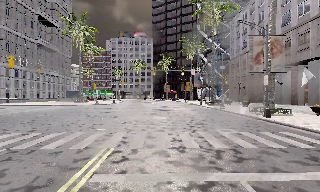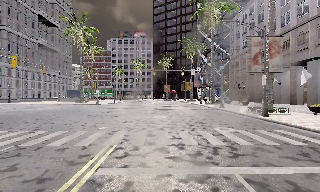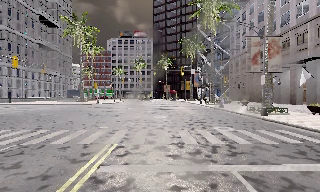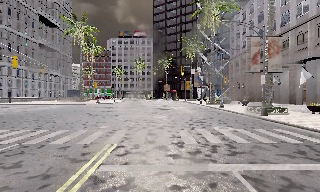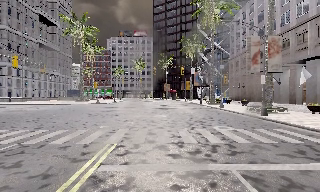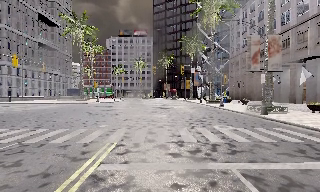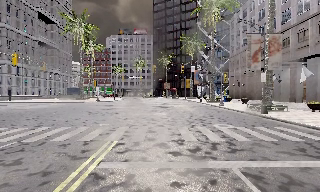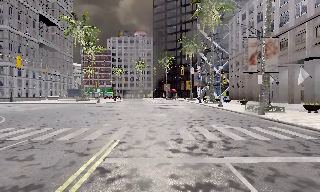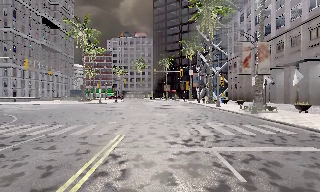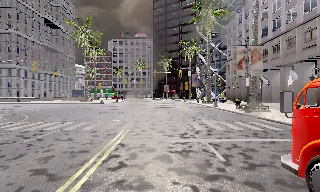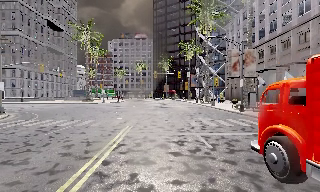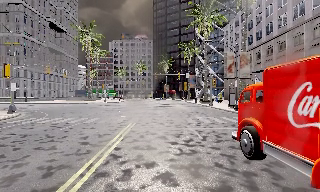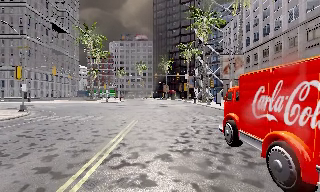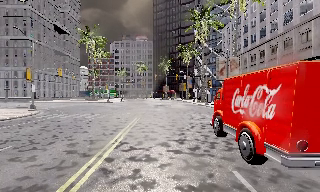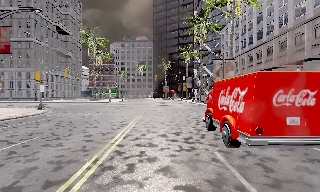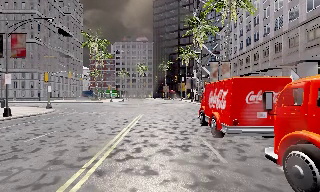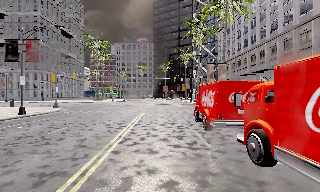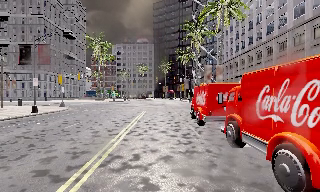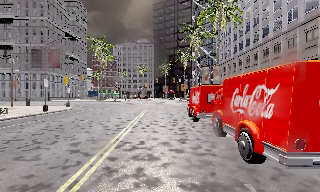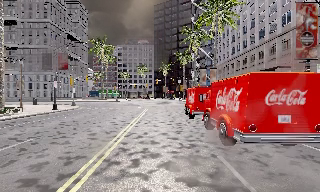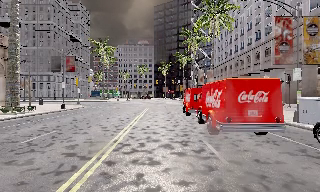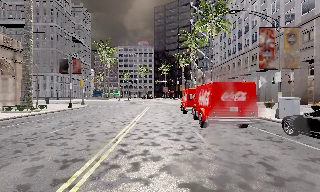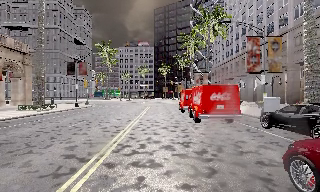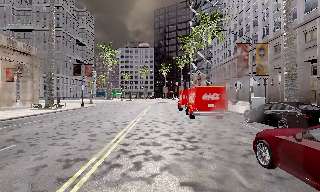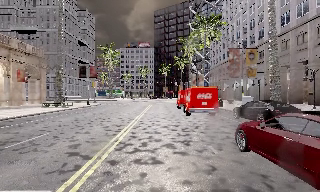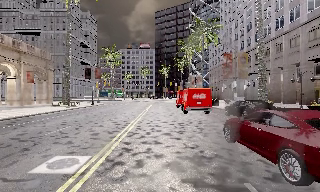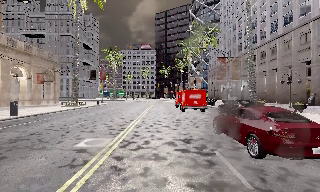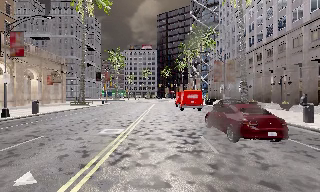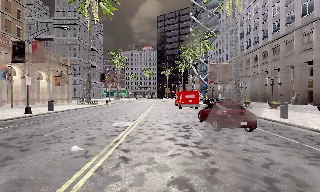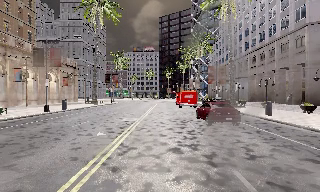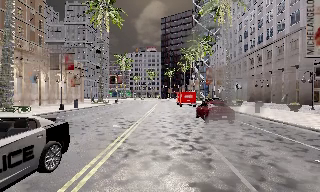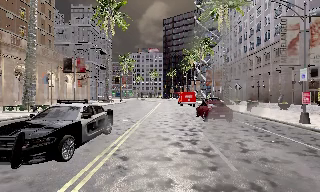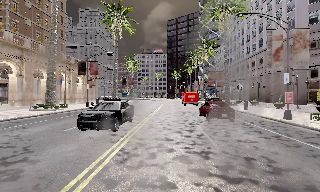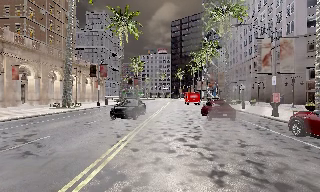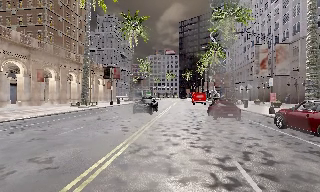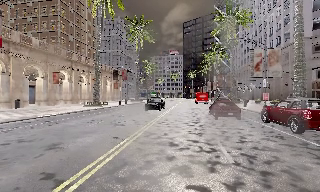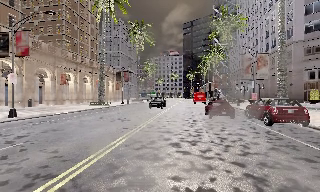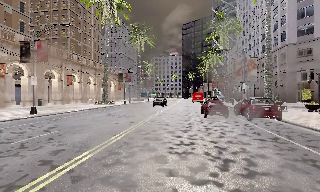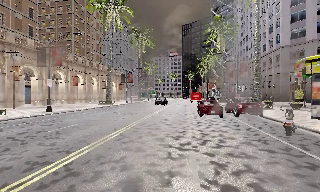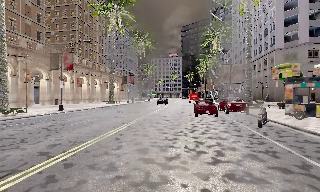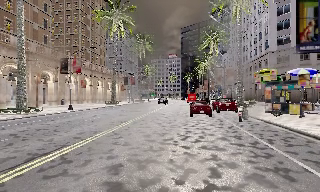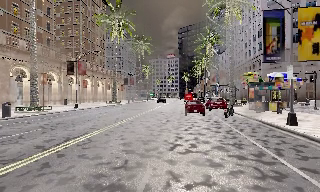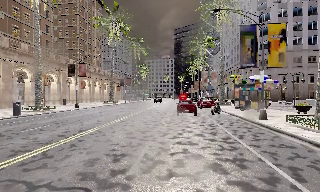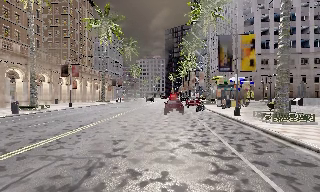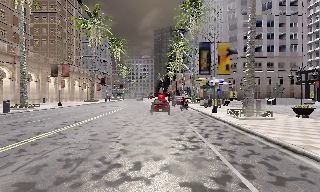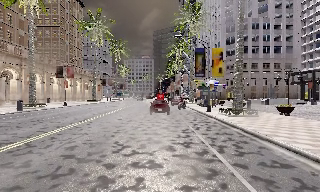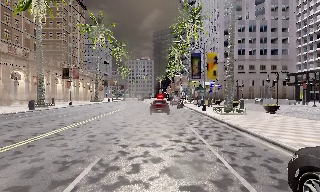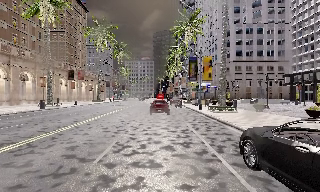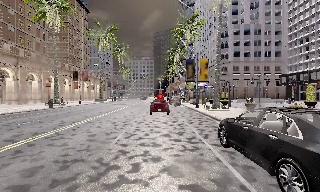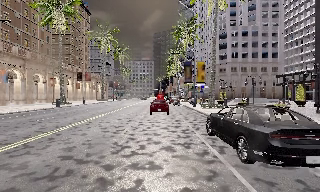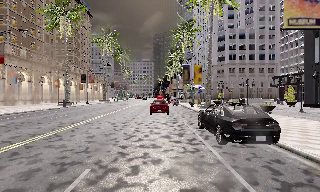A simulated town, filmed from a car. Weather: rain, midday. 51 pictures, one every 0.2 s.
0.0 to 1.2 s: The camera shifts only a little, or ends up much as it began.
1.2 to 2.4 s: The camera travels backward, about 6 m, so what stands in front gets smaller. It gains speed.
2.4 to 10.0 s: The camera travels backward, about 65 m, so what stands in front gets smaller.
The film runs backward here.
